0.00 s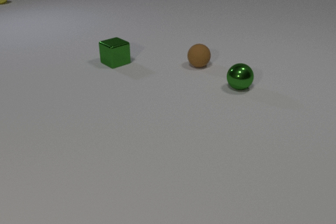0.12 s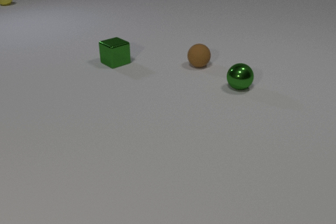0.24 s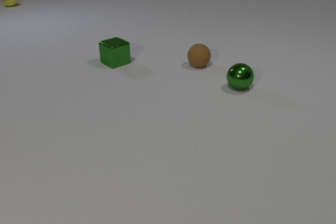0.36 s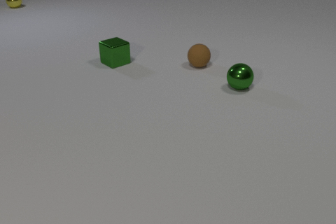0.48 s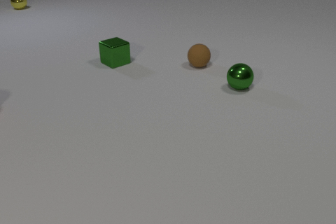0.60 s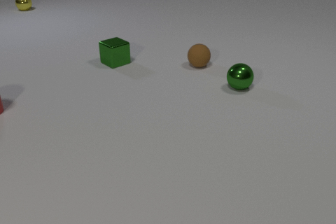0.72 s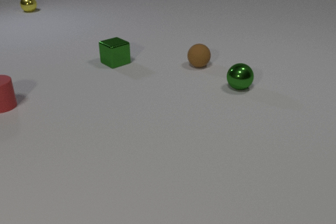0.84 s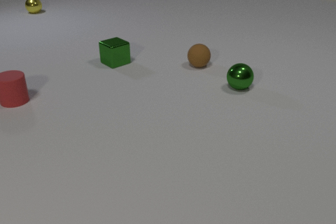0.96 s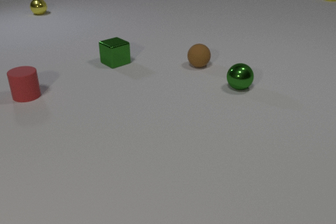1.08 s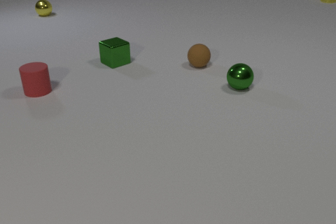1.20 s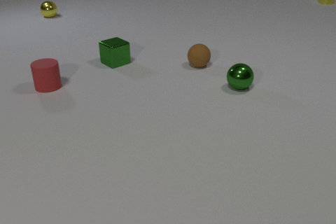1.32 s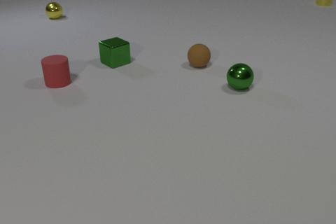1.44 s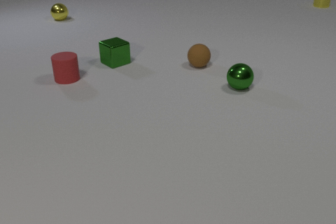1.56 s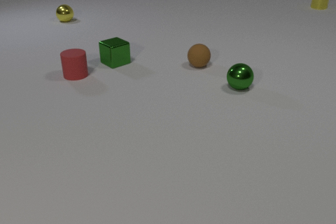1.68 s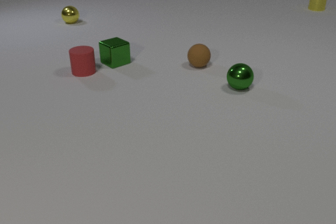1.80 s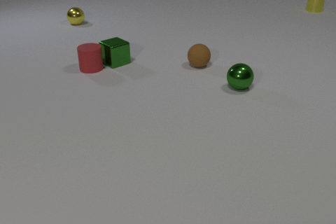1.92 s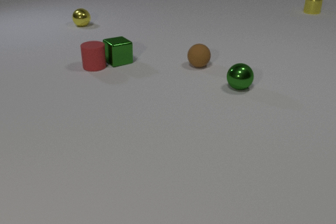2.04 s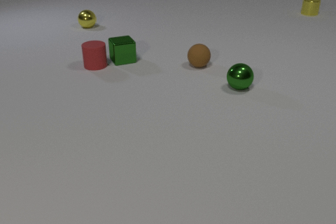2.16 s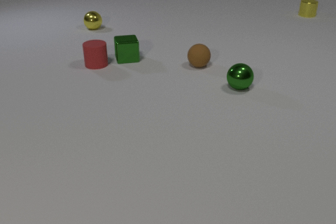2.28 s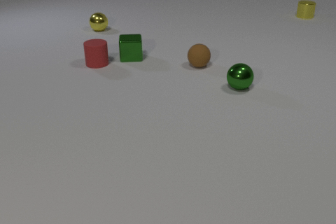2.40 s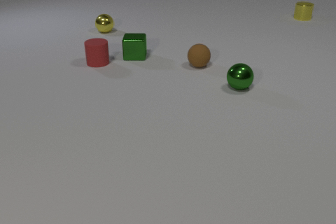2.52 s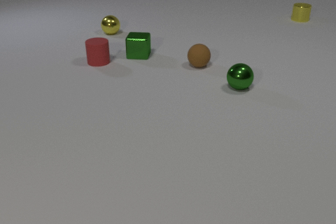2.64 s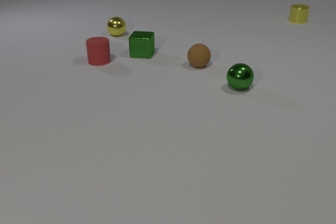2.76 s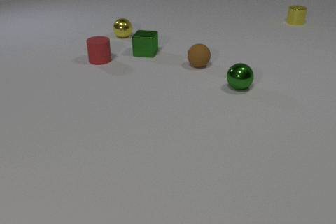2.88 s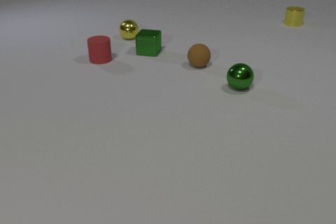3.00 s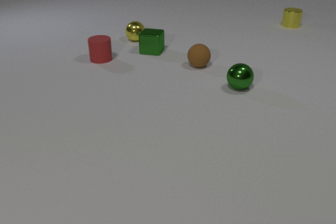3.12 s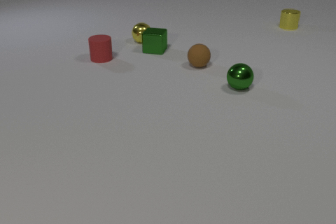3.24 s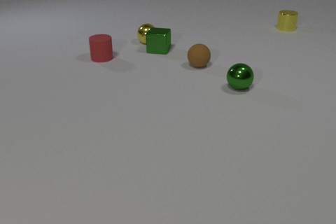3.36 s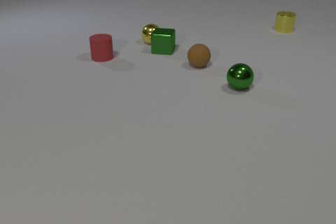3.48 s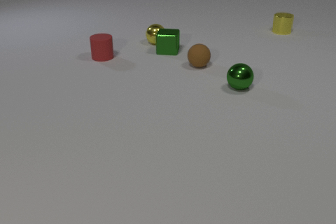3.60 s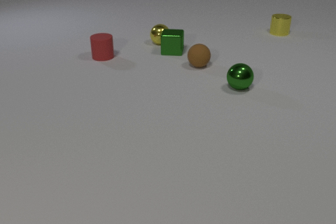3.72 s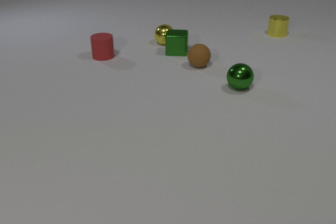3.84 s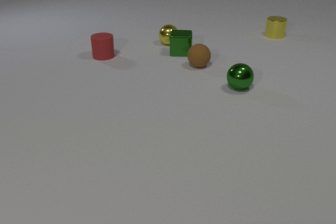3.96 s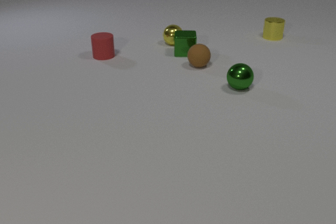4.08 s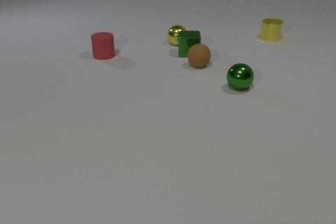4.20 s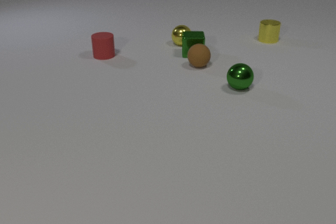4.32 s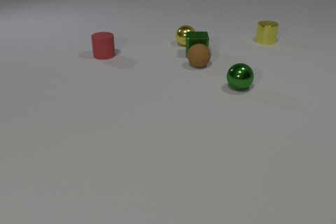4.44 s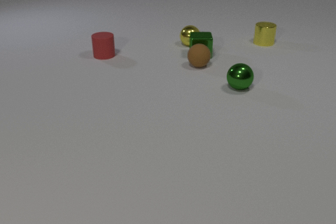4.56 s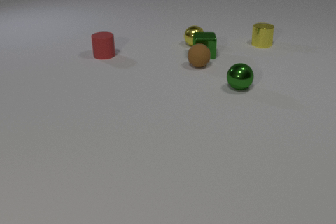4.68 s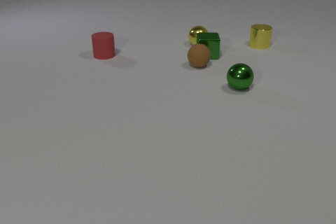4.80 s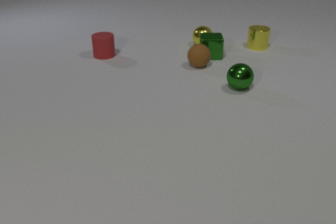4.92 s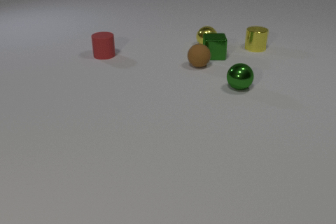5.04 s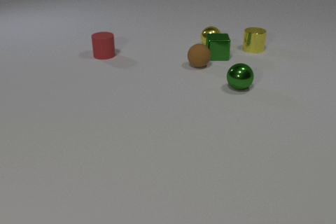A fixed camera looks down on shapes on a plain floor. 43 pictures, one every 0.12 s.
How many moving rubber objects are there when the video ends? 0.
How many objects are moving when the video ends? 3.
What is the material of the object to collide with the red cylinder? metal.
0.00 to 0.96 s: The red rubber cylinder comes in at the left edge, slides to the right and away from the camera. The yellow metal sphere rolls toward the camera and to the right. The yellow metal cylinder comes in at the top edge, slides toward the camera.
0.96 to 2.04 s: The red rubber cylinder slides to the right and away from the camera. The green metal cube slides to the right and away from the camera. The yellow metal sphere rolls toward the camera and to the right. The yellow metal cylinder slides toward the camera. The red rubber cylinder and the green metal cube collide.
2.04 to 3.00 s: The red rubber cylinder slides away from the camera. The green metal cube slides to the right and away from the camera, spins so that its near face slides to the left, clockwise seen from above. The yellow metal sphere rolls toward the camera and to the right. The yellow metal cylinder slides toward the camera.
3.00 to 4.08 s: The red rubber cylinder slides away from the camera. The green metal cube slides to the right. The yellow metal sphere rolls to the right. The yellow metal cylinder slides toward the camera. The green metal cube and the yellow metal sphere collide.
4.08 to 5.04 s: The green metal cube slides to the right. The yellow metal sphere rolls to the right. The yellow metal cylinder slides toward the camera and to the left.
